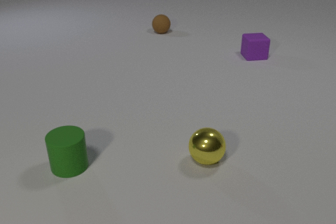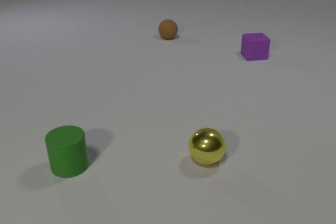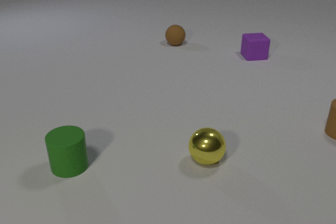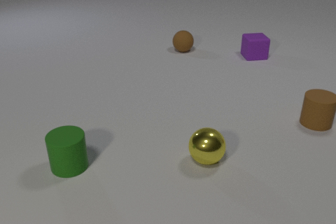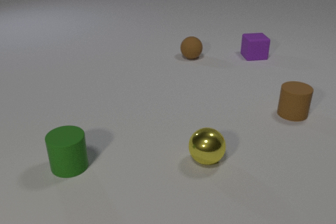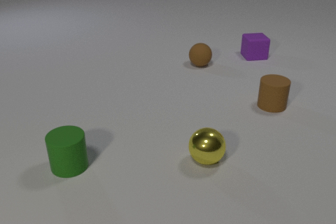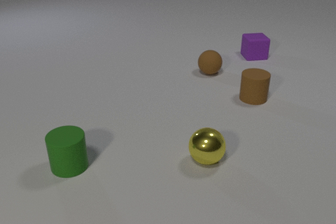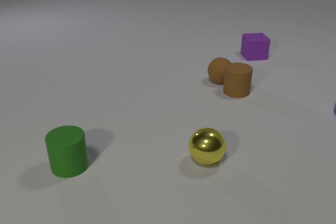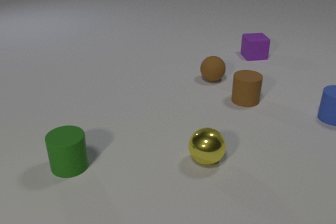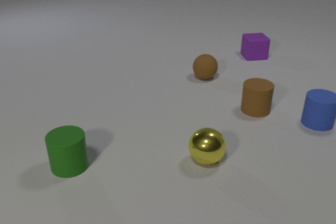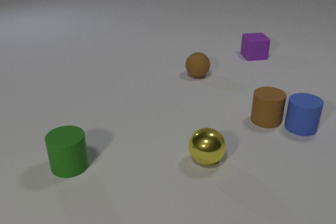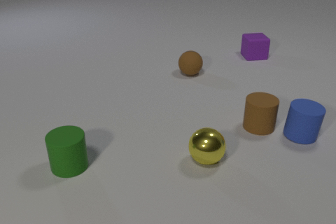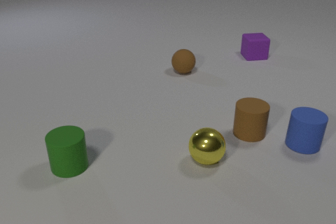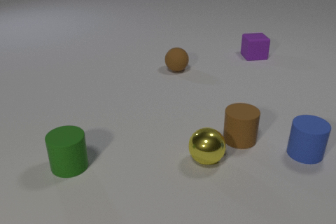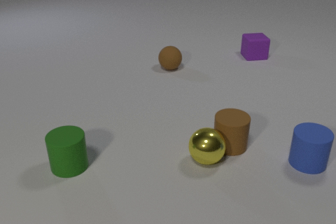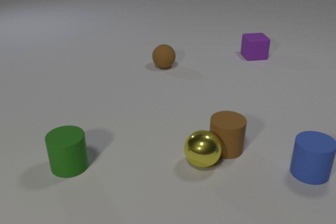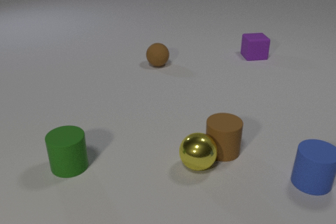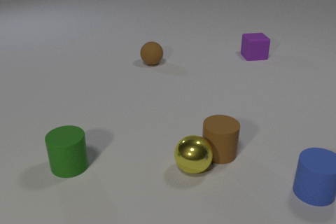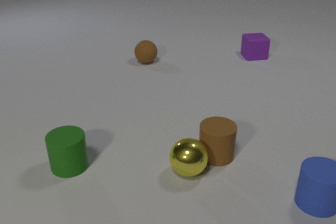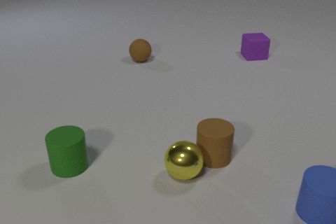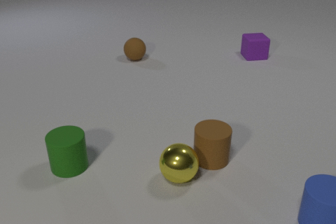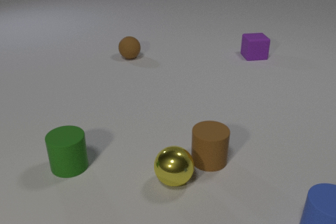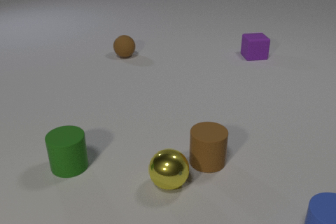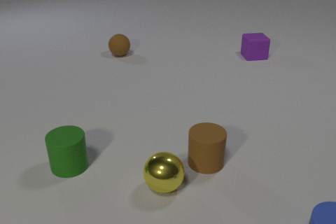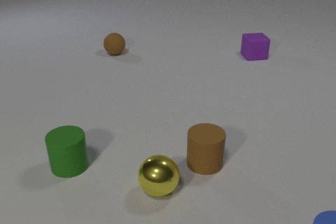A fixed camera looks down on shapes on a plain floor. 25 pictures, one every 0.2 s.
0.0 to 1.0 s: The brown rubber sphere rolls toward the camera and to the right. The brown rubber cylinder comes in at the right edge, slides to the left and away from the camera.
1.0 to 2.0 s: The brown rubber sphere rolls toward the camera. The brown rubber cylinder slides toward the camera. The blue rubber cylinder comes in at the right edge, slides toward the camera and to the left. The brown rubber sphere and the brown rubber cylinder collide.
2.0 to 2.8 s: The brown rubber sphere rolls to the left and away from the camera. The brown rubber cylinder slides toward the camera and to the left. The blue rubber cylinder slides toward the camera. The brown rubber cylinder and the blue rubber cylinder collide. The brown rubber cylinder and the yellow metal sphere collide.
2.8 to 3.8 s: The brown rubber sphere rolls to the left and away from the camera. The brown rubber cylinder slides toward the camera and to the left. The blue rubber cylinder slides toward the camera. The yellow metal sphere rolls toward the camera and to the left.
3.8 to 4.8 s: The brown rubber sphere rolls to the left and away from the camera. The brown rubber cylinder slides toward the camera and to the left. The blue rubber cylinder slides toward the camera. The yellow metal sphere rolls to the left and toward the camera.
How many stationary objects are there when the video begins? 3.
Are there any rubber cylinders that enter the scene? yes.
What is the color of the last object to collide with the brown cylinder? yellow.
